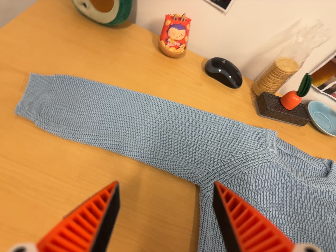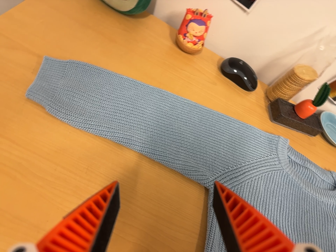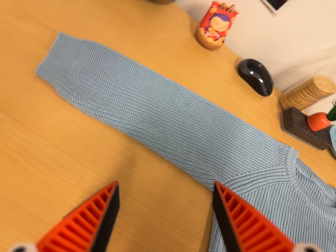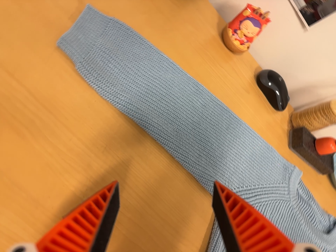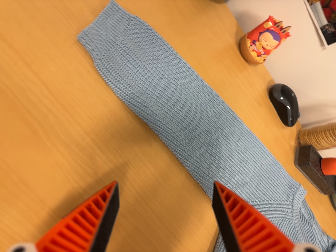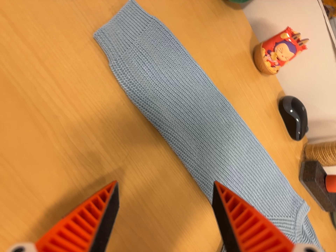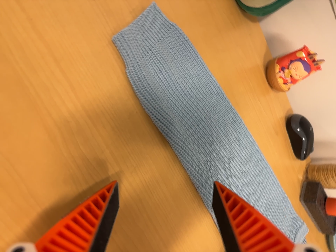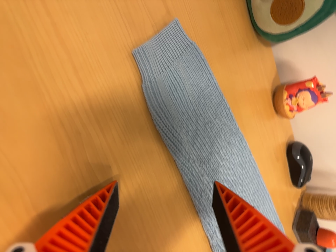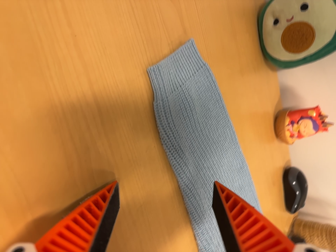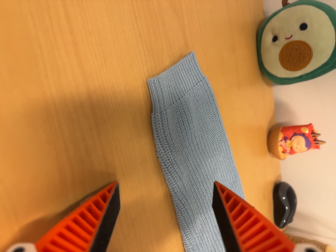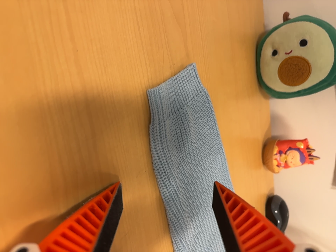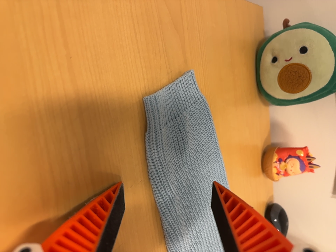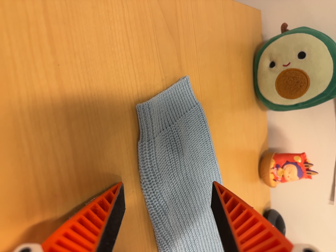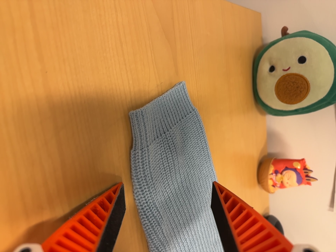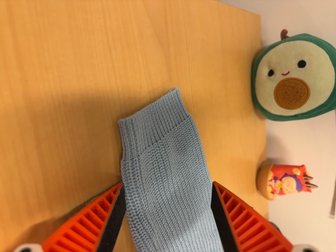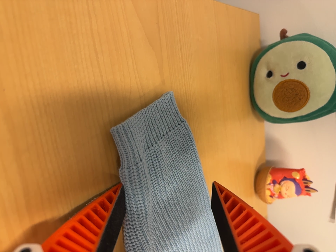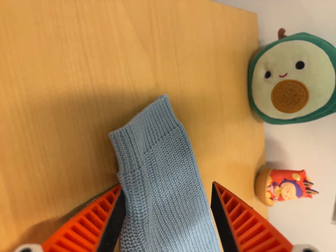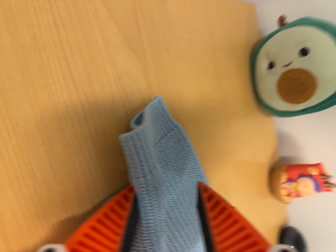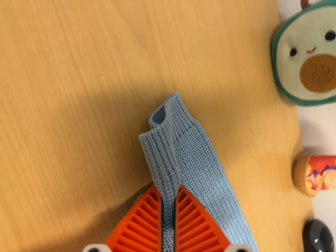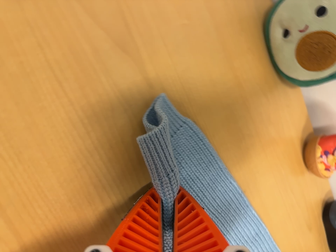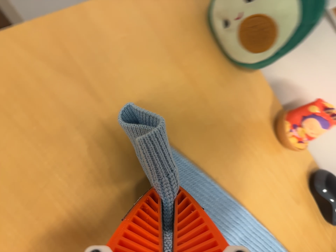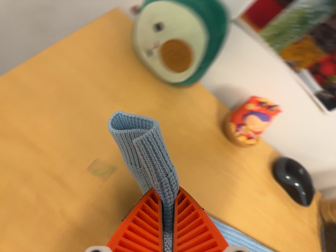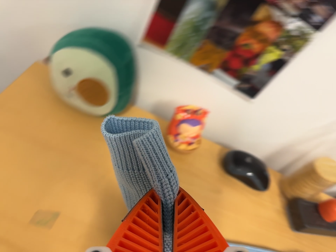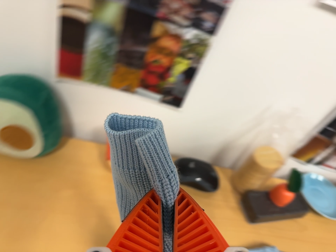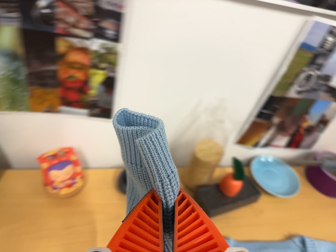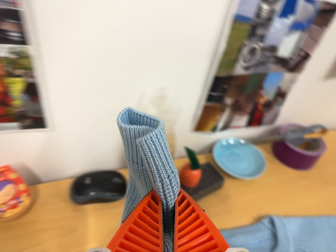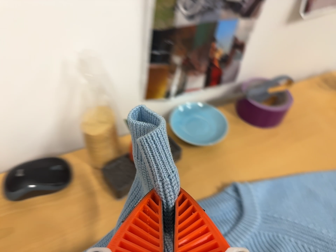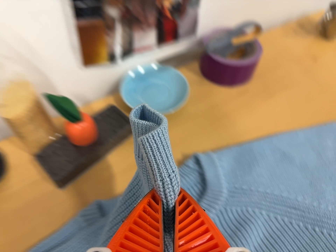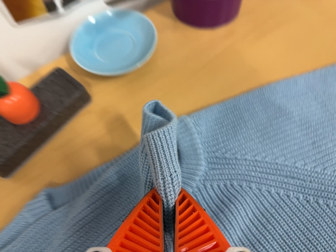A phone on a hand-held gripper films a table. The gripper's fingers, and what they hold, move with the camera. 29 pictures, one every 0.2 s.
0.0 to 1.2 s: The camera travels to its left and forward, about 18 cm, so close, fixed things drift to the right. It rolls about its line of sight by about 40 degrees, and the scene rotates clockwise.
1.2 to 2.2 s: The camera travels toward the top of its view and to its left, about 7 cm, so close, fixed things drift downward. It rolls about its line of sight by about 20 degrees, and the scene rotates clockwise.
2.2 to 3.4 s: The camera travels forward and to its right, about 8 cm, so what stands in front looms larger.
3.4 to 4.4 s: The camera travels to its right, about 22 cm, so close, fixed things drift to the left. It rolls about its line of sight by about 50 degrees, and the scene rotates counterclockwise.
4.4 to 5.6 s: The camera pans to its right by about 15 degrees. It travels to its right and forward, about 50 cm, so close, fixed things drift to the left. Its aim tips toward the bottom of its view by about 25 degrees, and the scene shifts upward. It rolls about its line of sight by about 50 degrees, and the scene rotates counterclockwise.
The film runs forward here.
